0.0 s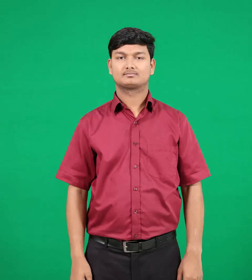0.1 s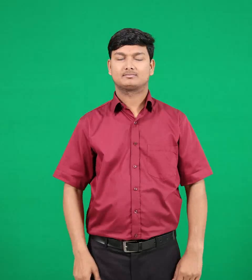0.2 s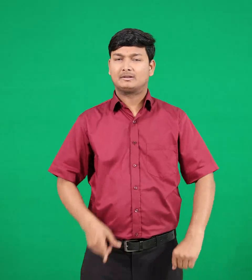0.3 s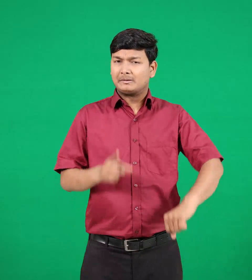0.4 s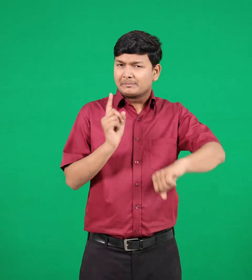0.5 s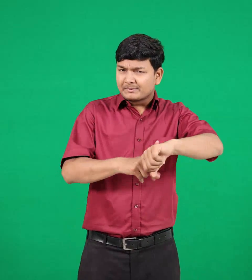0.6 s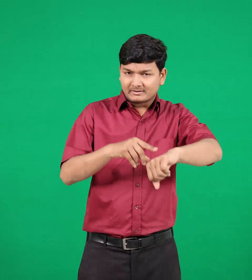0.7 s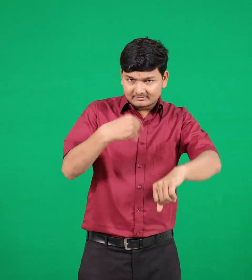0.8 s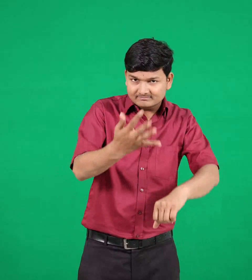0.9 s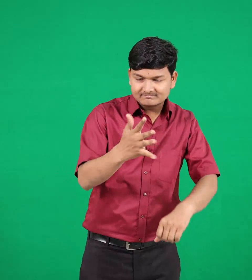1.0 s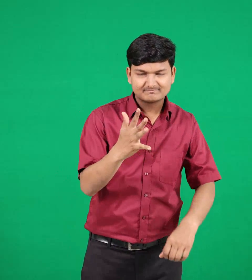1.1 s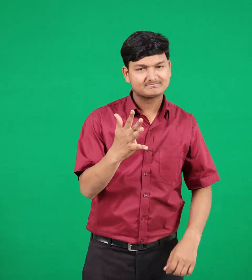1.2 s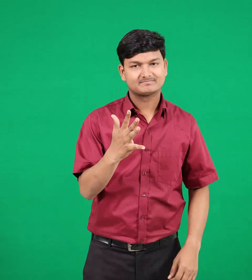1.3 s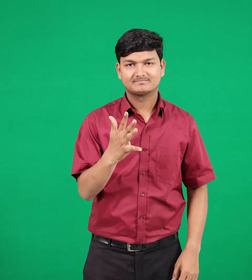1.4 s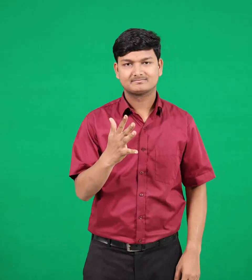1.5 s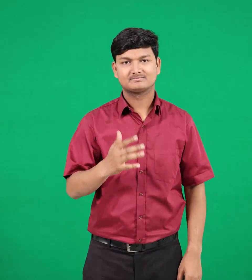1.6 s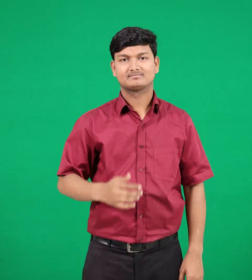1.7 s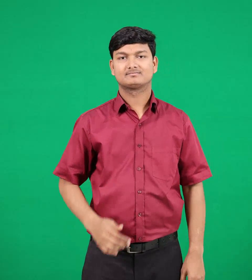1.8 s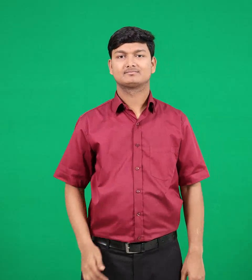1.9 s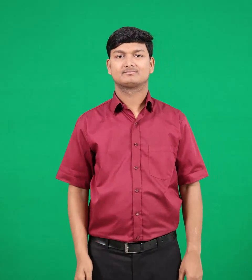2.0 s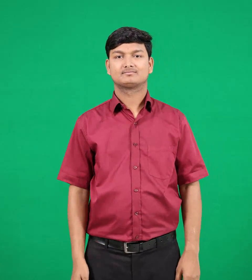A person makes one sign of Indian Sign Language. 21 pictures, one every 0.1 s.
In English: unpunished
